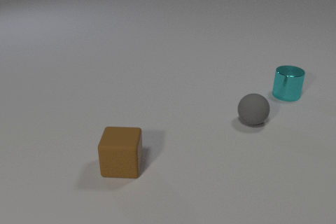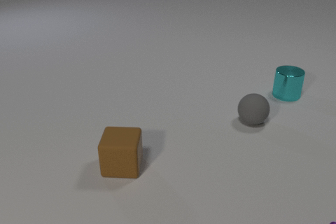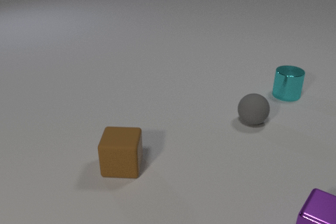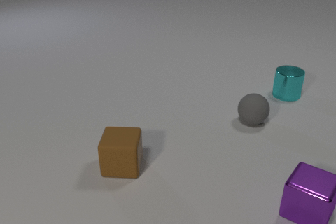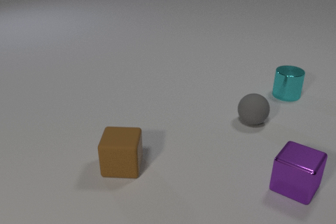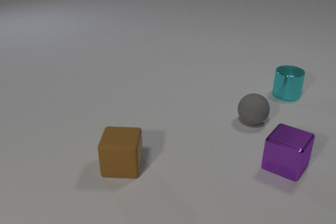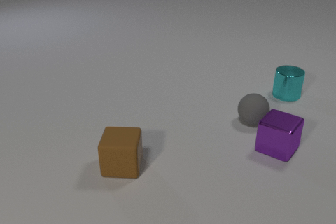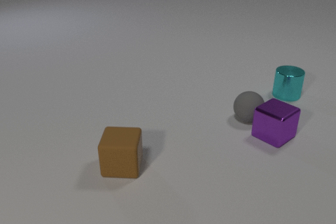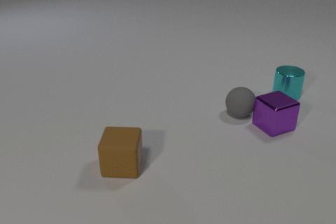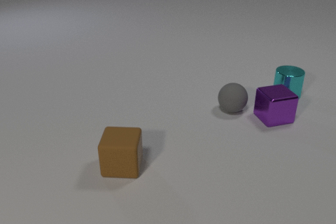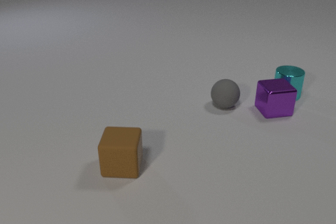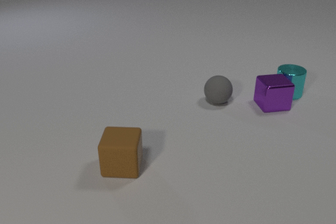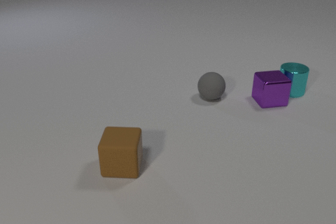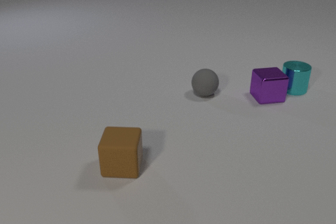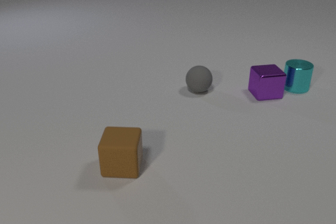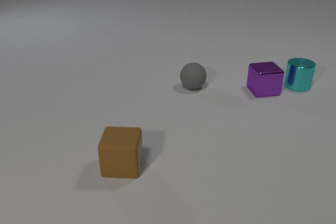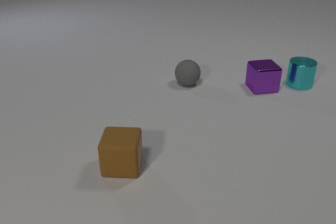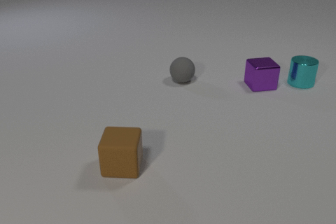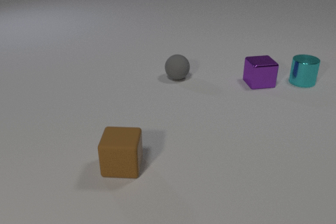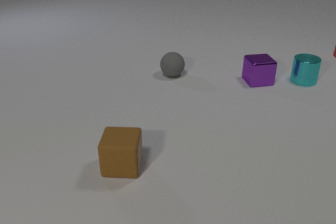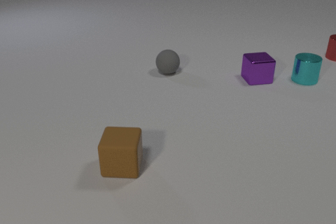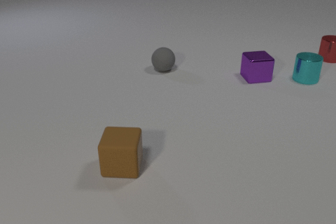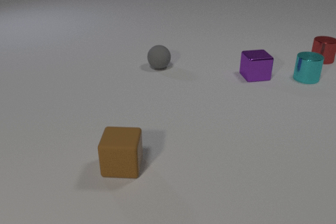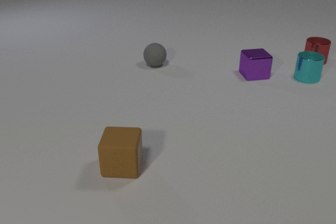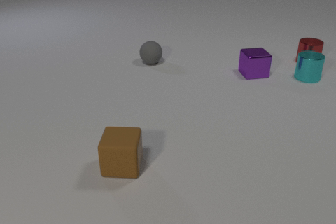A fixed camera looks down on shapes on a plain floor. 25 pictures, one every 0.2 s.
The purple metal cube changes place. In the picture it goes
away from the camera.
0.0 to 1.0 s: The purple metal cube comes in at the bottom edge, slides away from the camera and to the left.
1.0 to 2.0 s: The purple metal cube slides away from the camera, spins clockwise seen from above by about 45 degrees, its near face sliding to the left. The gray rubber sphere rolls to the left and away from the camera. The purple metal cube and the gray rubber sphere collide.
2.0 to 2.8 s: The purple metal cube slides away from the camera. The gray rubber sphere rolls away from the camera and to the left. The cyan metal cylinder slides away from the camera and to the right. The purple metal cube and the cyan metal cylinder collide.
2.8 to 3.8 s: The purple metal cube slides away from the camera. The gray rubber sphere rolls away from the camera and to the left. The cyan metal cylinder slides away from the camera. The red metal cylinder comes in at the right edge.
3.8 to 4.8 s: The purple metal cube slides away from the camera. The gray rubber sphere rolls away from the camera and to the left. The cyan metal cylinder slides away from the camera. The red metal cylinder slides to the left and toward the camera.
How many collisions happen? 2.
Are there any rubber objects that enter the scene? no.
What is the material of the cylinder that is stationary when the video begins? metal.
